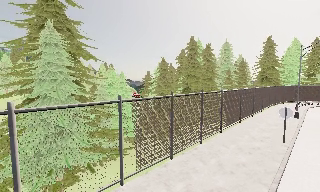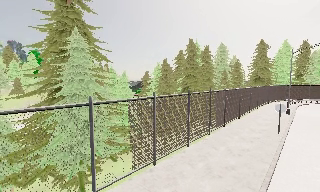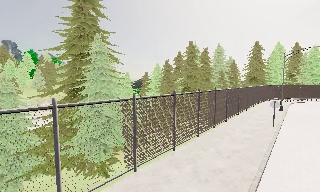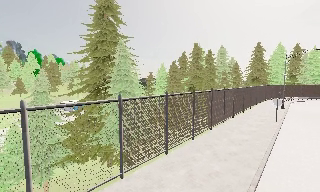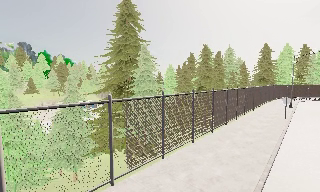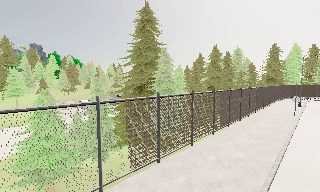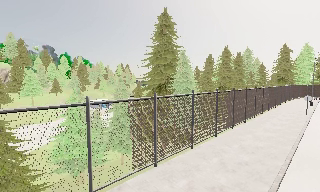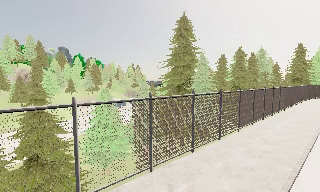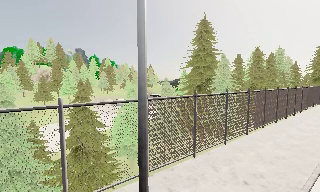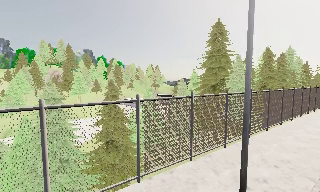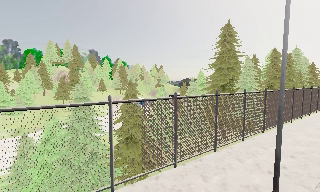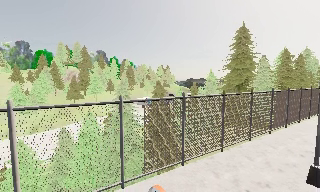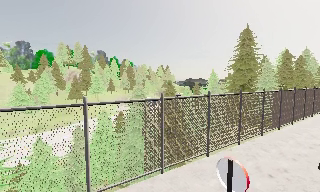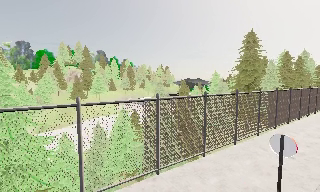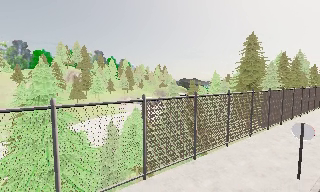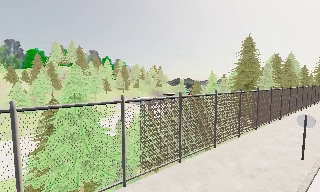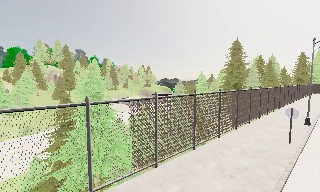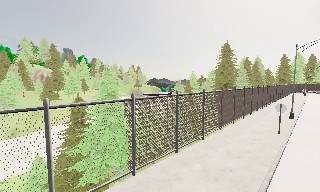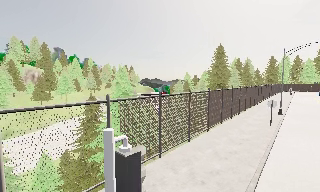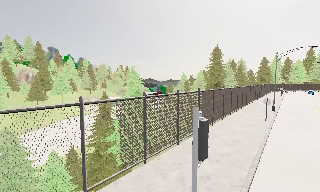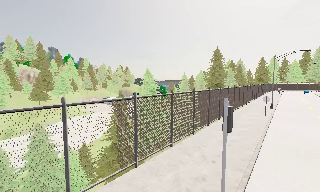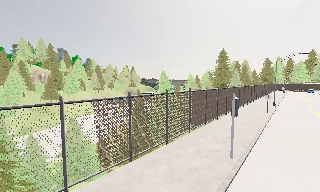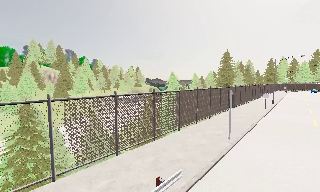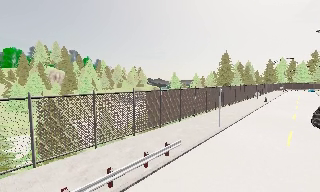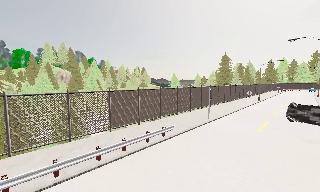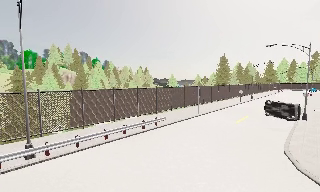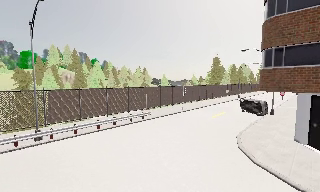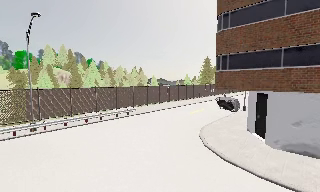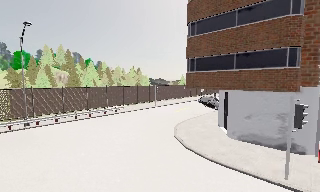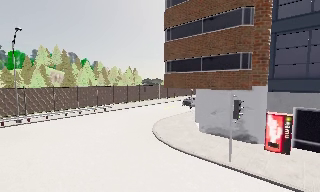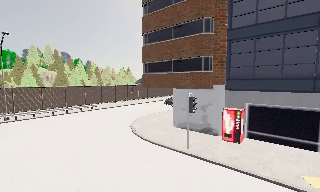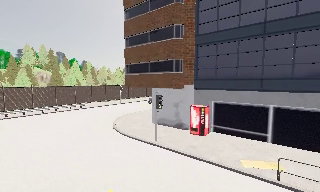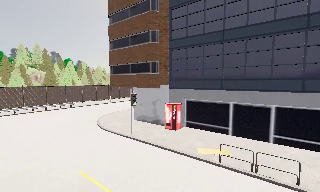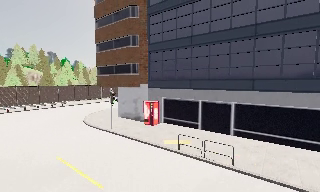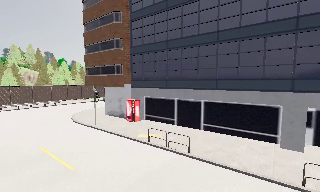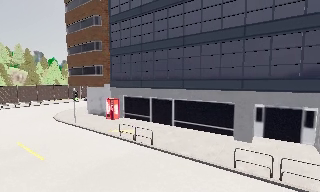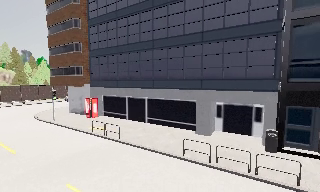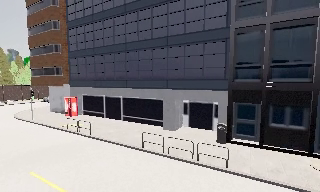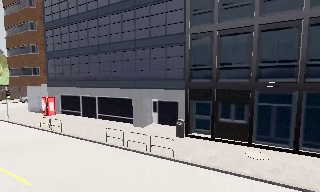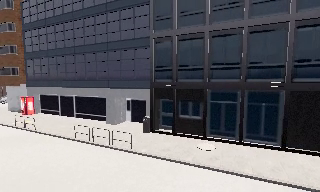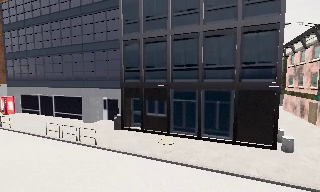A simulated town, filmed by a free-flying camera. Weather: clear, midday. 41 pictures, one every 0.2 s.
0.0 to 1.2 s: The camera travels backward and to its left, about 13 m, so what stands in front gets smaller.
1.2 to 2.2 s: The camera swings to its left by about 10 degrees, and the scene slides to the right. It travels to its left and backward, about 11 m, so close, fixed things drift to the right.
2.2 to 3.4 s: The camera pans to its right, which is clockwise from overhead, by about 15 degrees. It travels to its left and backward, about 13 m, so close, fixed things drift to the right.
3.4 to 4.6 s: The camera travels backward and to its left, about 15 m, so what stands in front gets smaller.
4.6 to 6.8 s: The camera travels backward and to its right, about 25 m, so what stands in front gets smaller.
6.8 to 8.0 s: The camera pans to its right, which is clockwise from overhead, by about 15 degrees. It travels to its right and backward, about 12 m, so close, fixed things drift to the left.
The film runs forward here.
